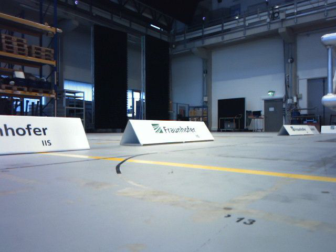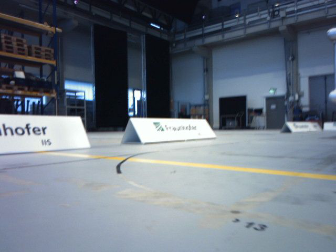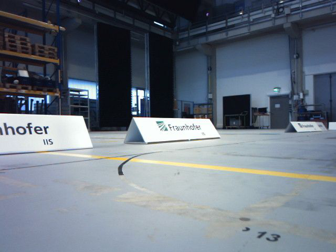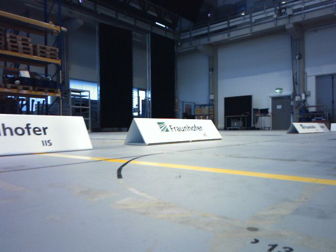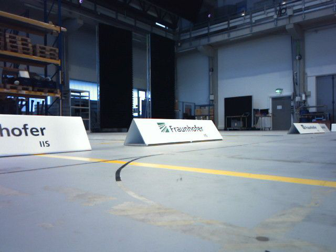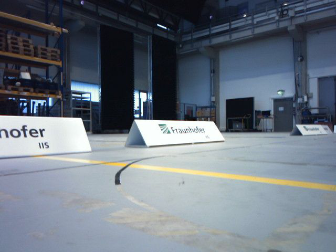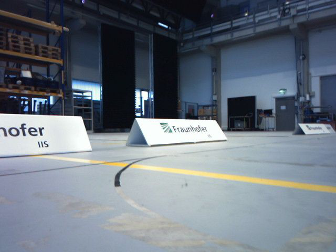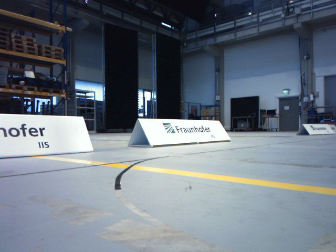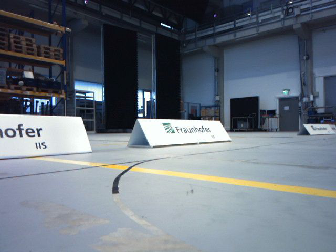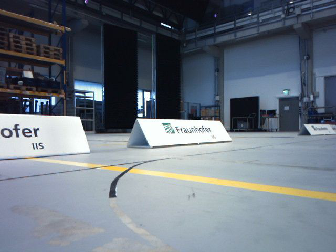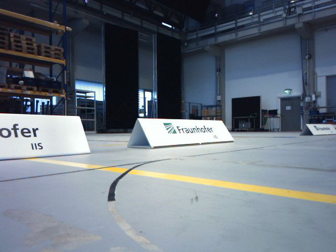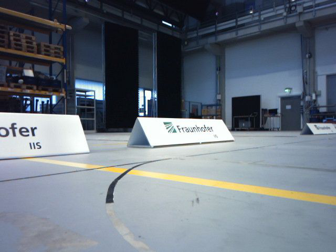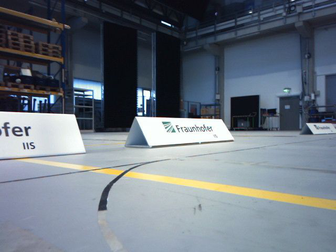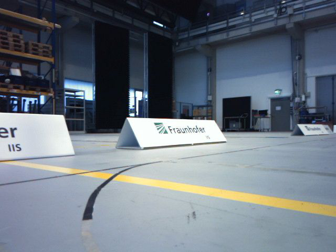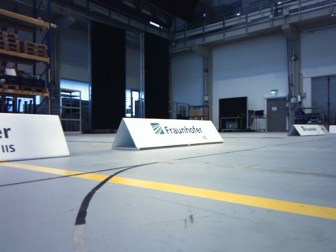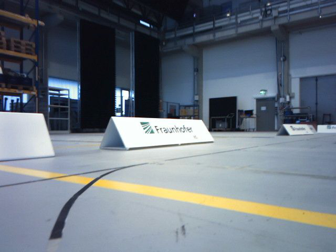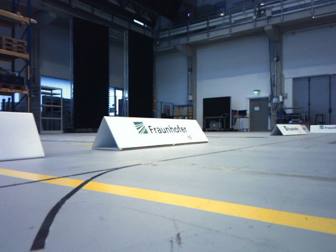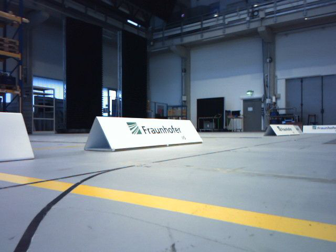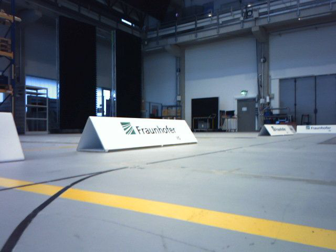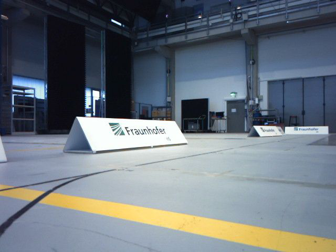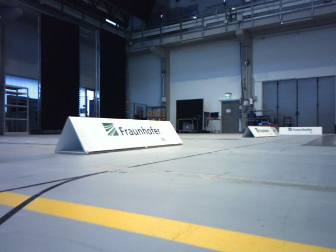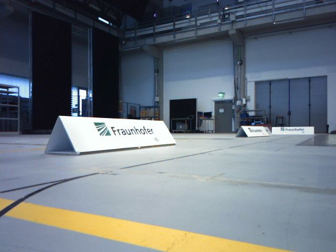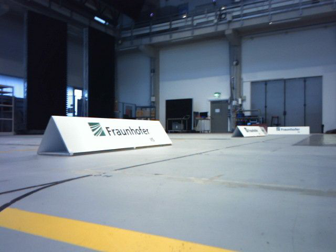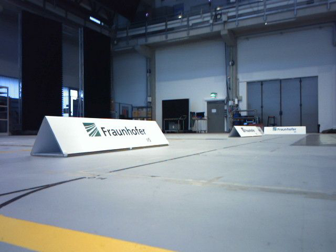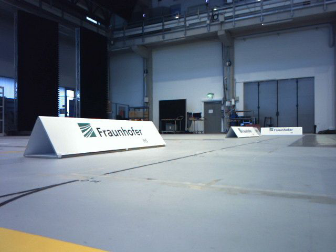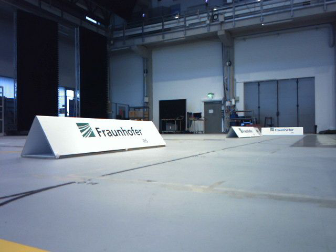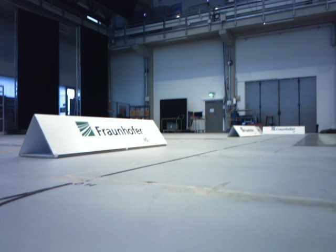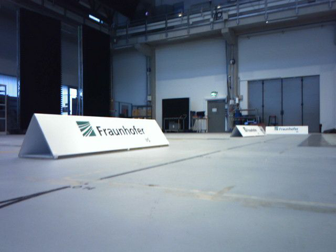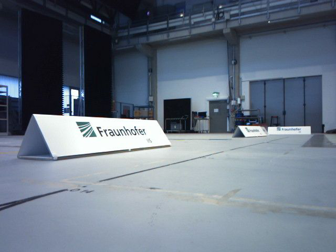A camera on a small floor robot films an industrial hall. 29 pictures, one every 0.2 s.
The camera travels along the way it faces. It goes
forward.
0.0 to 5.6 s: The camera swings to its right by about 10 degrees, and the scene slides to the left. It travels forward, about 1.2 m, so what stands in front looms larger.
The film runs forward here.
